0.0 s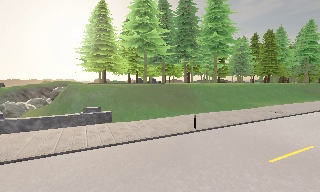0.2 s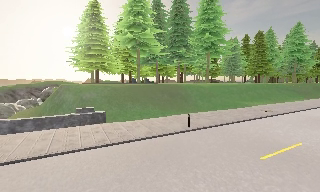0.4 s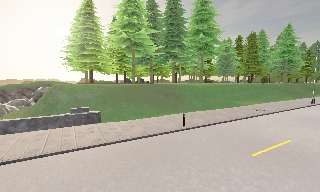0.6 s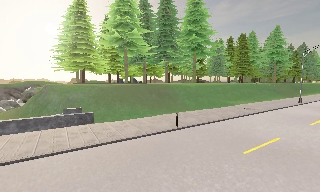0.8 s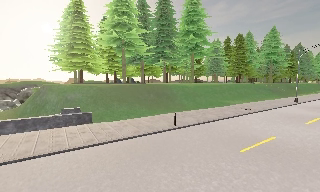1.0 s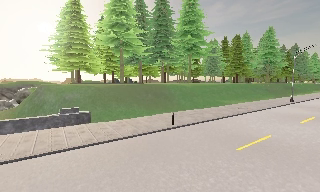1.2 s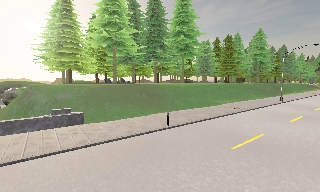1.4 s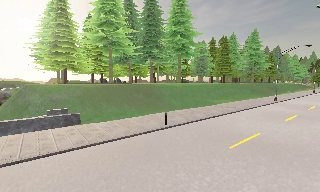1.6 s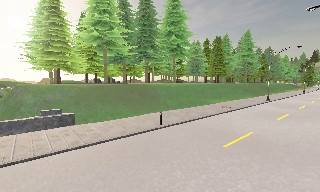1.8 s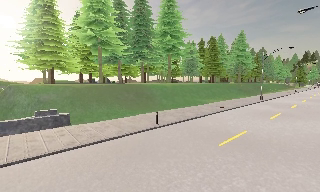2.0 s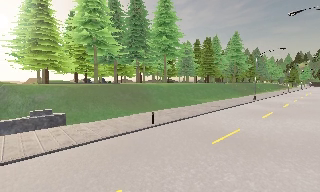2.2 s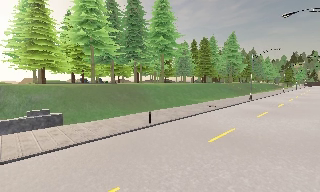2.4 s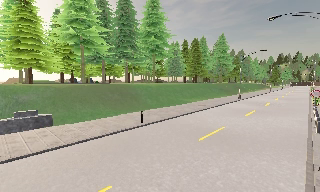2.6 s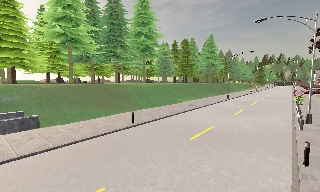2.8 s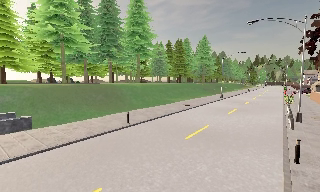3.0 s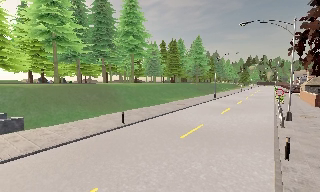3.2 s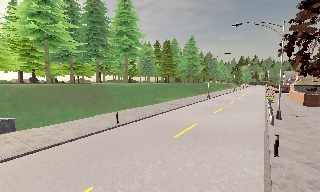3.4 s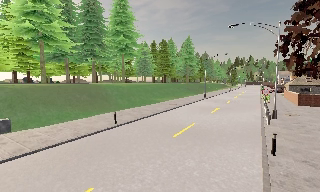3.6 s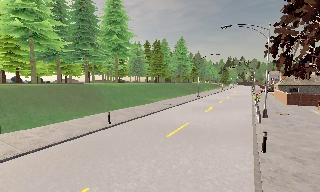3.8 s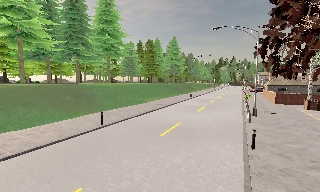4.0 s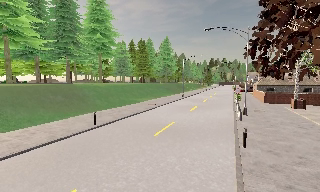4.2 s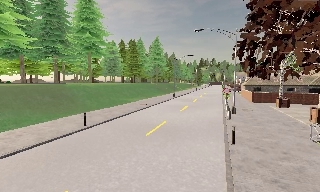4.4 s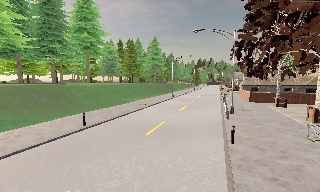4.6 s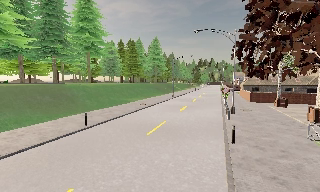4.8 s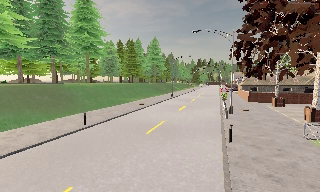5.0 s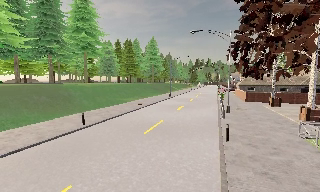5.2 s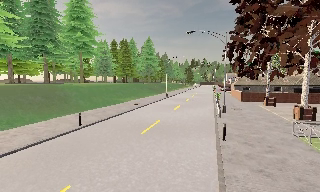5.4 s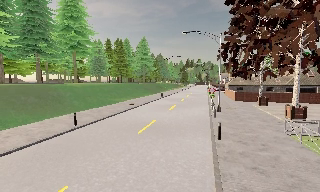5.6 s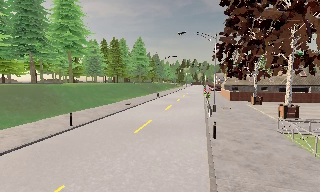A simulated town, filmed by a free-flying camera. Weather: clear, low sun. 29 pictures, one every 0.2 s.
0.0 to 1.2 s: The camera swings to its right by about 10 degrees, and the scene slides to the left.
1.2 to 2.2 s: The camera shifts only a little, or ends up much as it began.
2.2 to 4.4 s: The camera pans to its right, which is clockwise from overhead, by about 25 degrees. It travels backward and to its left, about 1 m, so what stands in front gets smaller.
4.4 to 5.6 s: The camera shifts only a little, or ends up much as it began.
The film runs backward here.
